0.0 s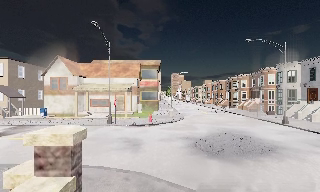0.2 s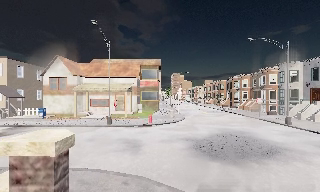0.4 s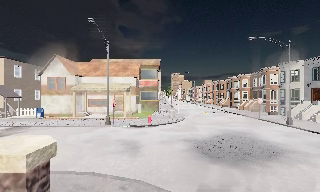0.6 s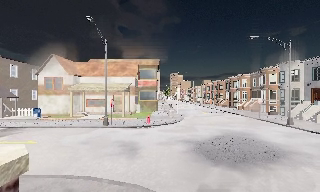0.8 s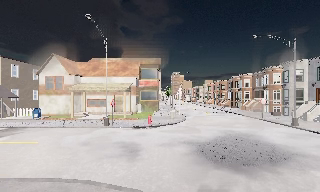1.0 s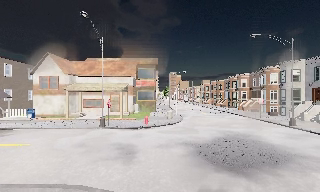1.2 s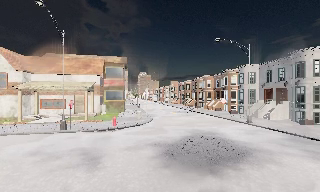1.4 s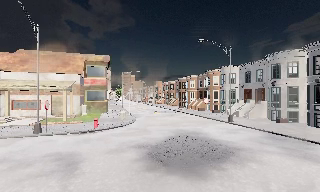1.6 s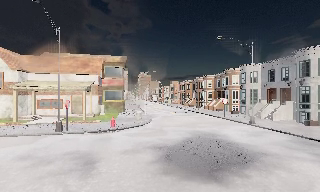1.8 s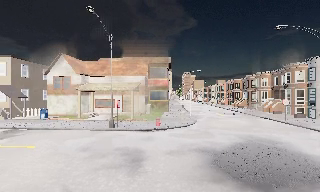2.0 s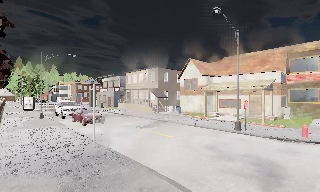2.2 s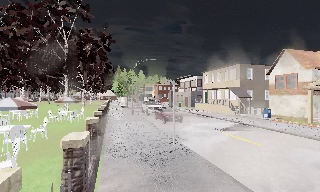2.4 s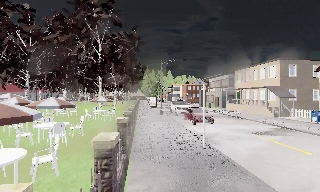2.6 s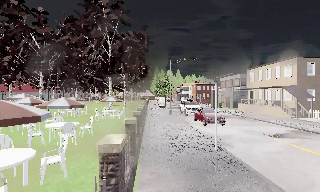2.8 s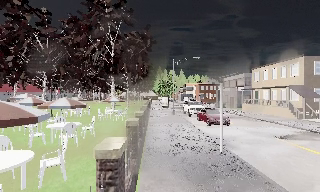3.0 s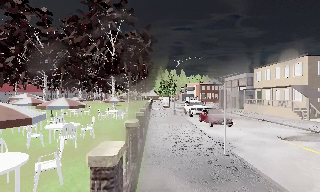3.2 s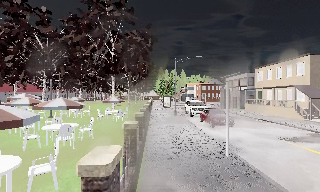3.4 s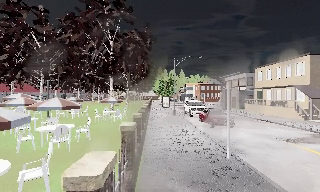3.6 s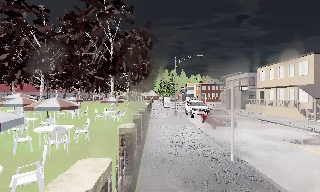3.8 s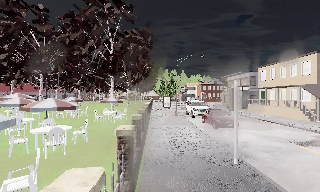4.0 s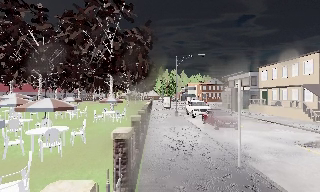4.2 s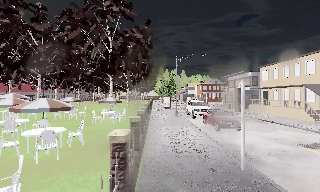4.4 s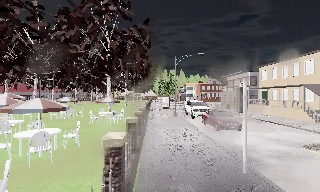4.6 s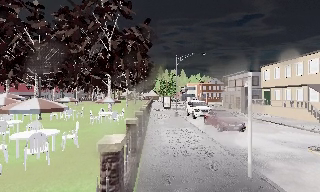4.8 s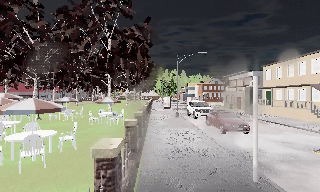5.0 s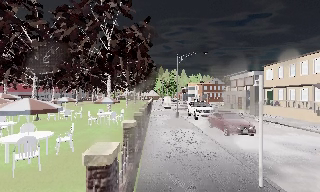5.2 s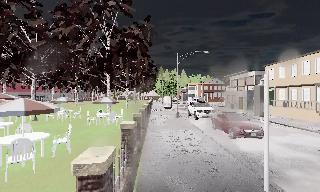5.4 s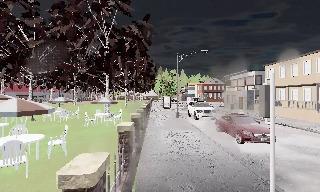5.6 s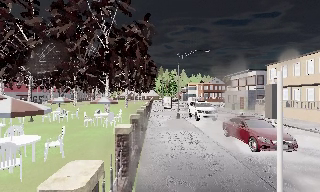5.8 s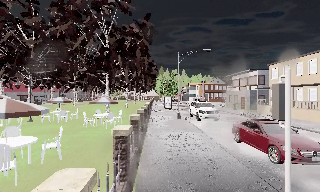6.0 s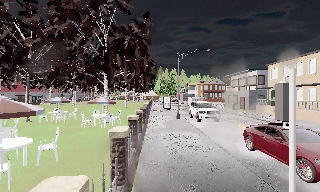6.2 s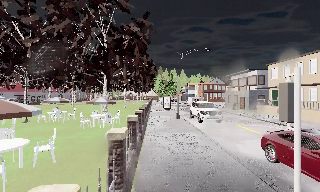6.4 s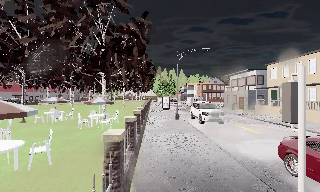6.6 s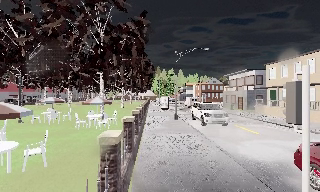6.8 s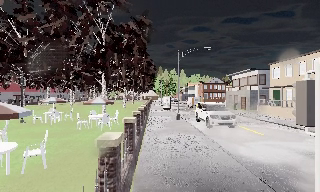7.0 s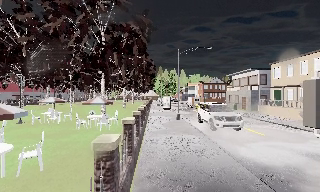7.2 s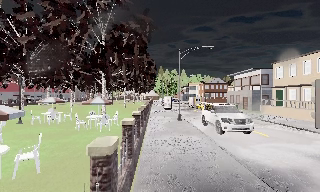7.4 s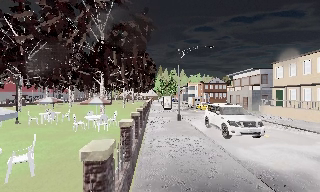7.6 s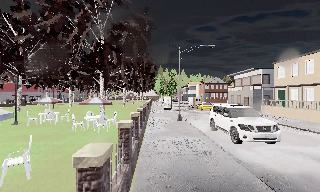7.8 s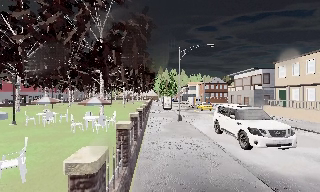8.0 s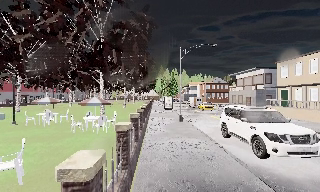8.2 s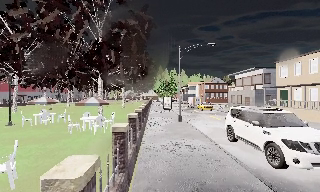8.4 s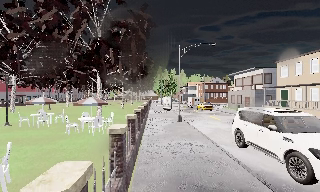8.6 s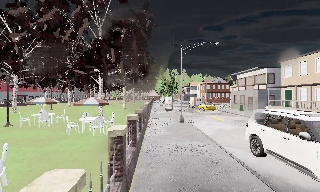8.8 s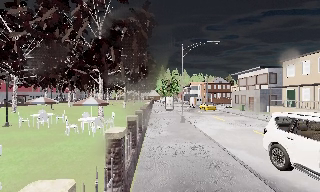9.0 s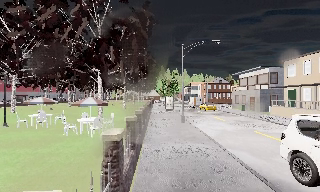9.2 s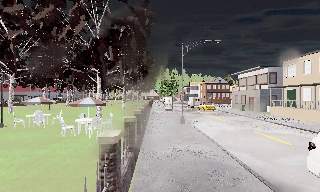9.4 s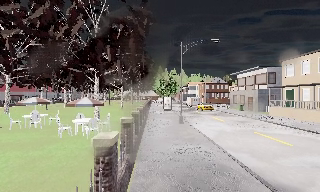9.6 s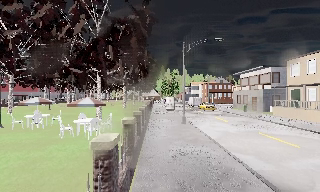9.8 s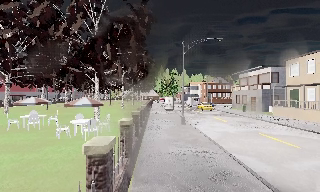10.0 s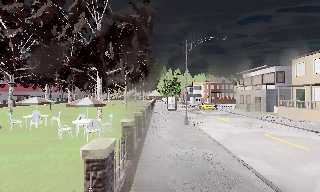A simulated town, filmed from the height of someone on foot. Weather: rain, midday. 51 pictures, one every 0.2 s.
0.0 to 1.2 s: The camera swings to its right by about 10 degrees, and the scene slides to the left. It travels forward, about 1.5 m, so what stands in front looms larger.
1.2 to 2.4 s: The camera pans to its left, which is counterclockwise from overhead, by about 95 degrees. It travels forward, about 1.5 m.
2.4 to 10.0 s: The camera travels forward, about 8 m, so what stands in front looms larger.
The film runs forward here.
